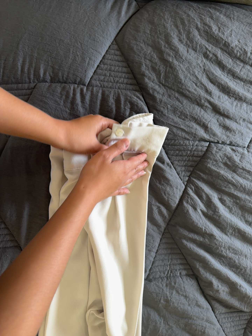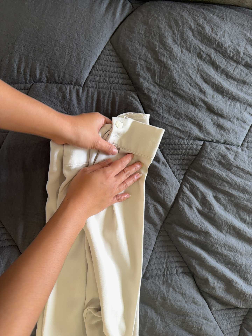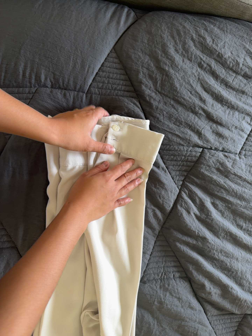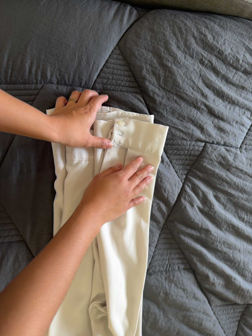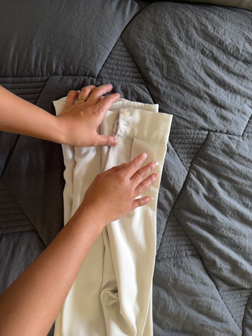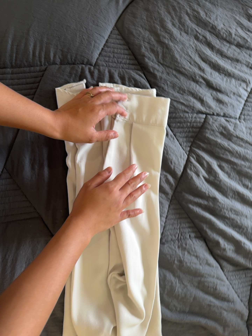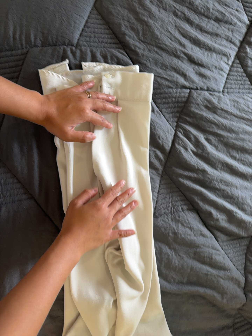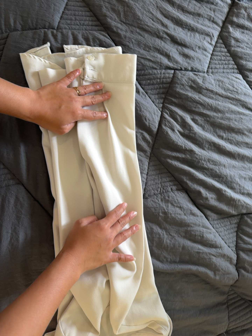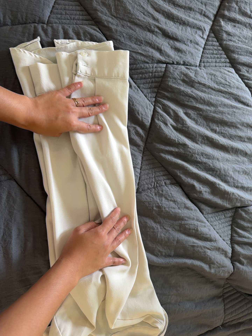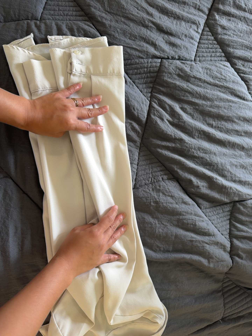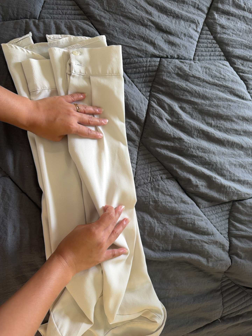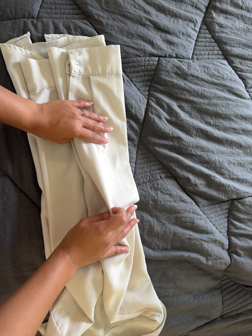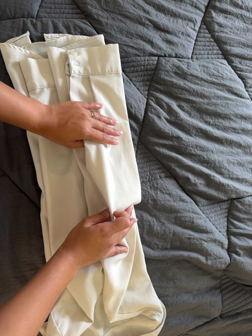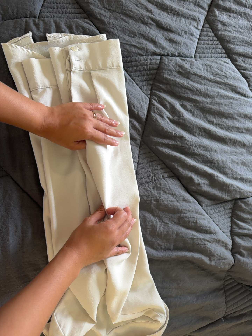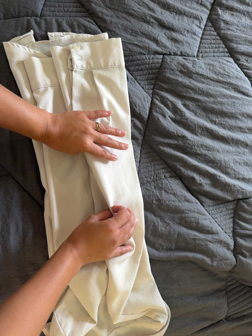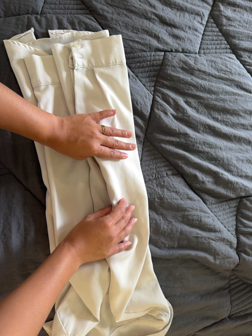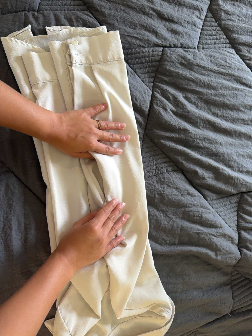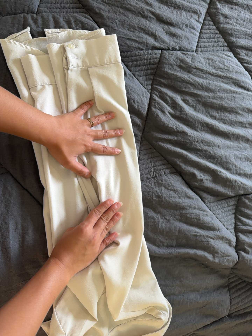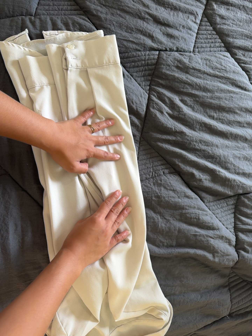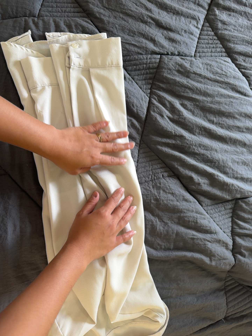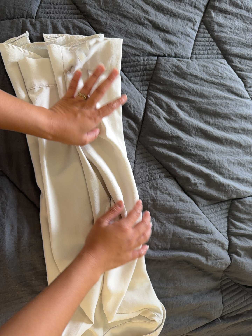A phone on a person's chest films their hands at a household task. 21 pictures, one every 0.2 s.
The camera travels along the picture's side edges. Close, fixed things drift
upward.
0.0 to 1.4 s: The camera travels toward the bottom of its view, about 14 cm, so close, fixed things drift upward. It rolls about its line of sight by about 10 degrees, and the scene rotates counterclockwise.
1.4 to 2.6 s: The camera shifts only a little, or ends up much as it began.
2.6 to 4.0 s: The camera keeps its place and its aim.
The film runs backward here.
